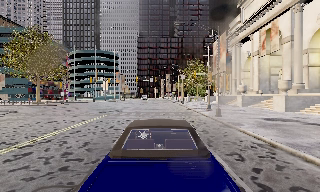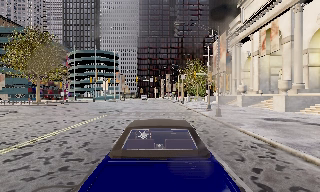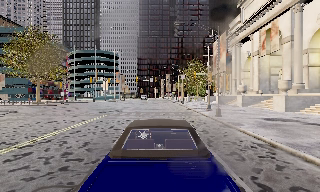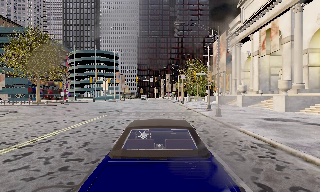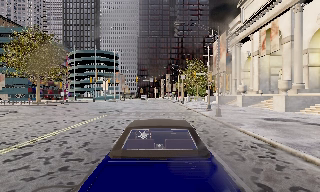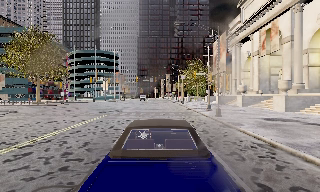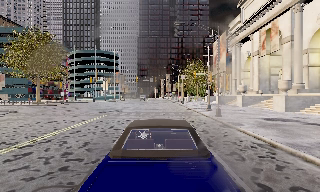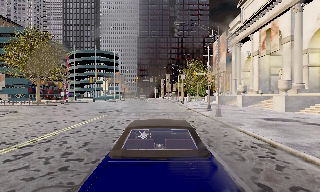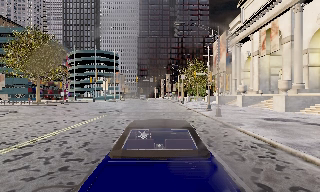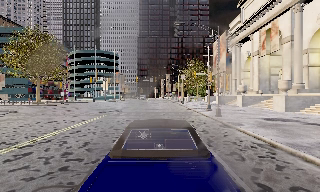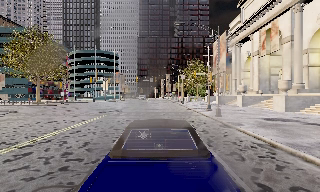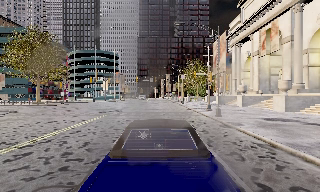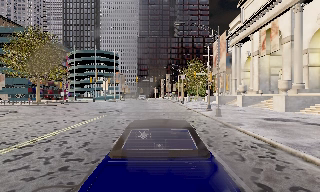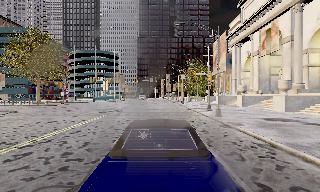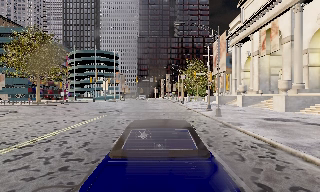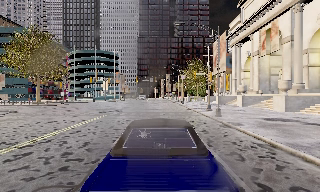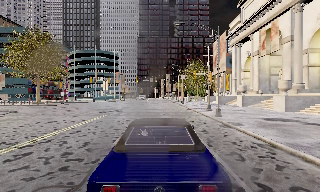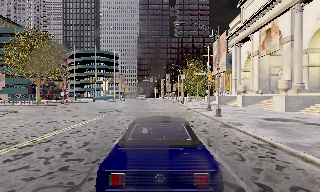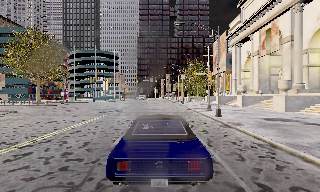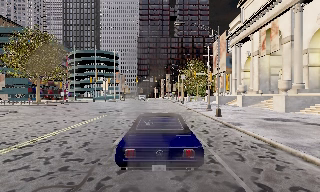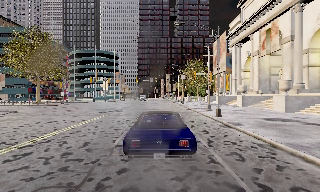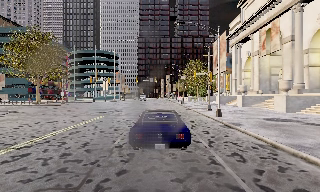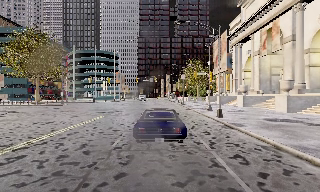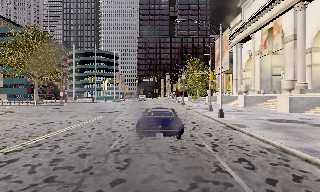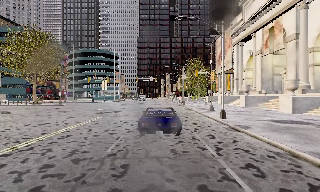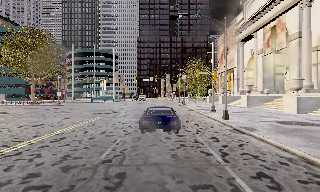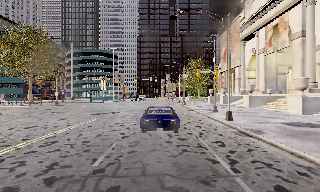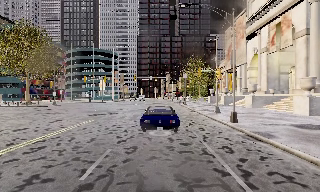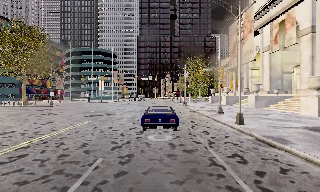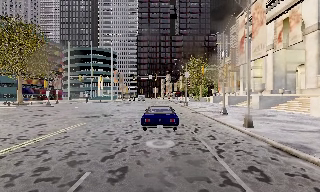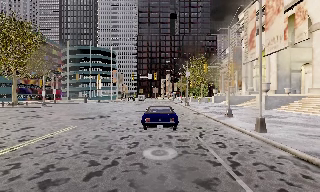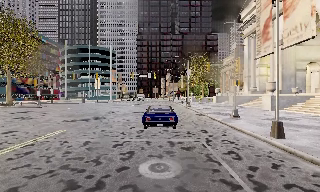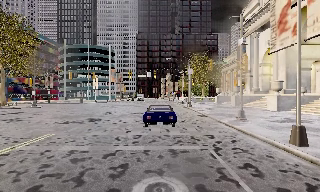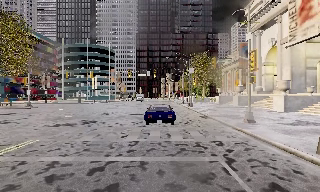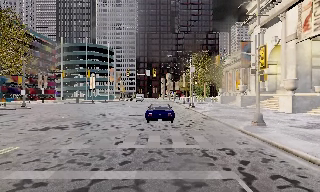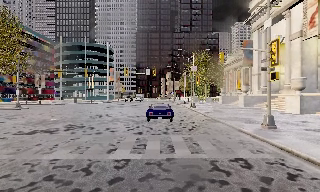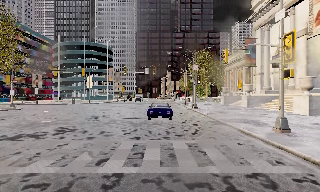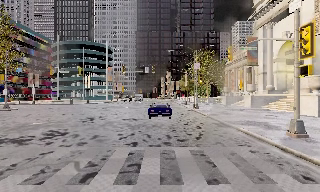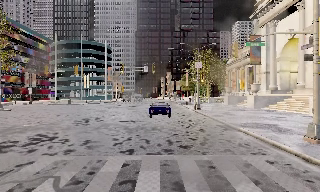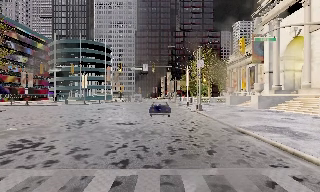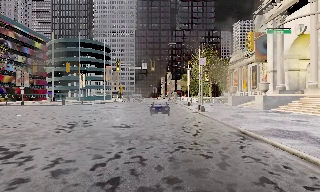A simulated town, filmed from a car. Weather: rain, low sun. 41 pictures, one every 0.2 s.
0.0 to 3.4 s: The camera keeps its place and its aim.
3.4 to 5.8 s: The camera travels forward, about 4.5 m, so what stands in front looms larger. It gains speed.
5.8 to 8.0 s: The camera travels forward, about 11 m, so what stands in front looms larger.
The film runs forward here.
